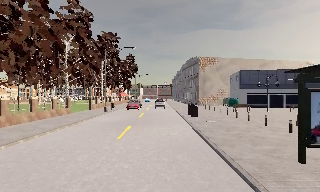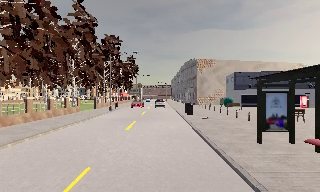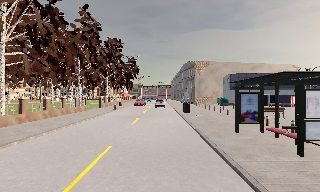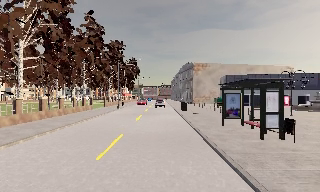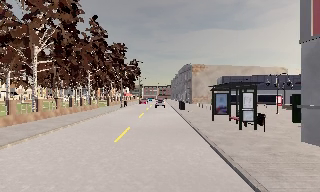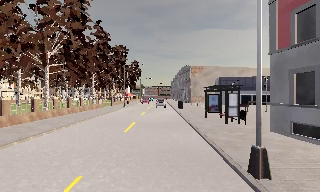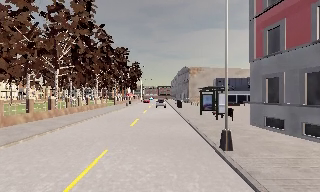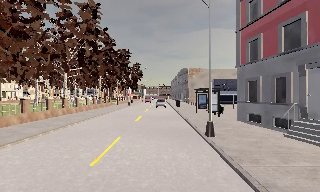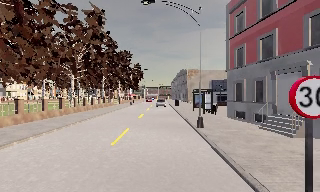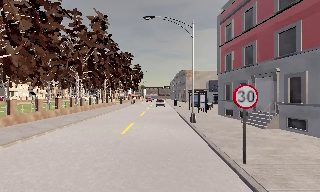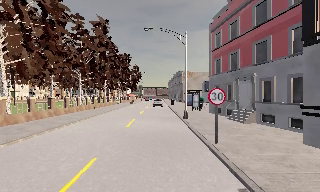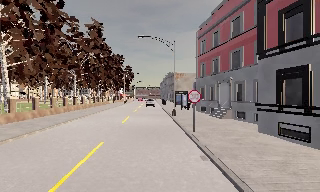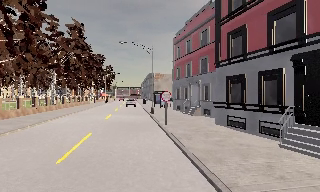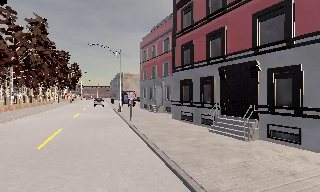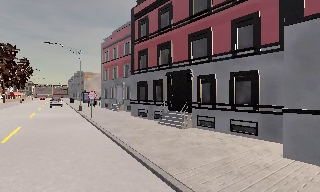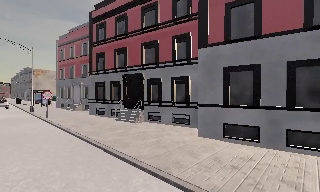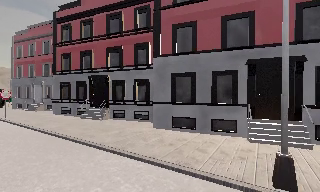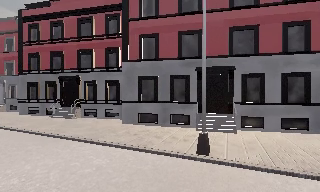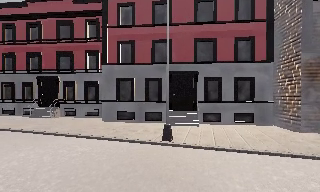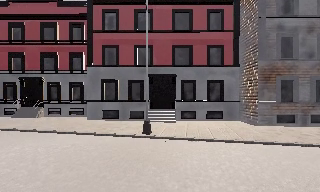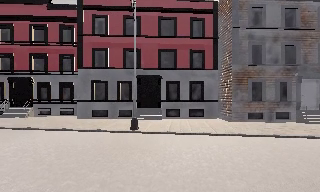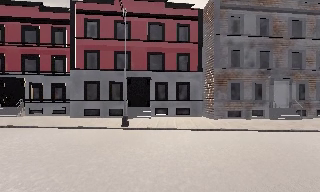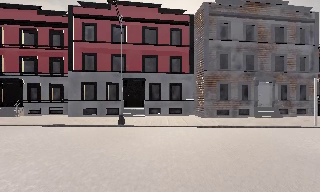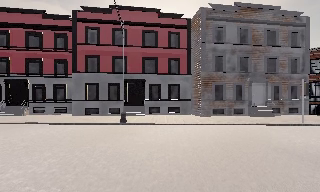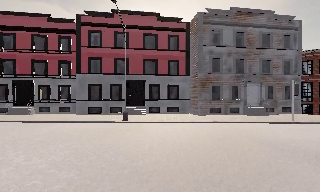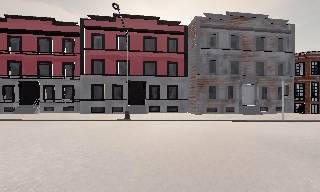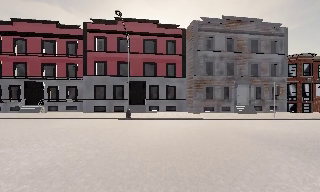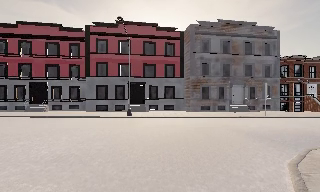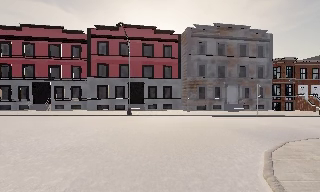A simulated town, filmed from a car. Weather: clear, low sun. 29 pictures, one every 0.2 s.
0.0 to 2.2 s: The camera travels backward, about 20 m, so what stands in front gets smaller.
2.2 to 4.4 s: The camera swings to its right by about 85 degrees, and the scene slides to the left. It travels backward, about 17 m. It loses speed.
4.4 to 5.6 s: The camera travels backward, about 5 m, so what stands in front gets smaller.
The film runs backward here.
